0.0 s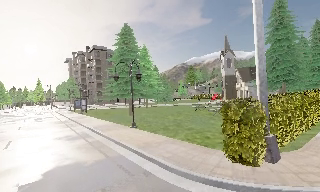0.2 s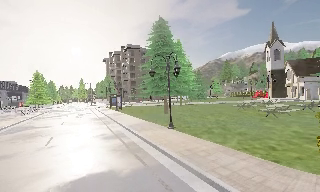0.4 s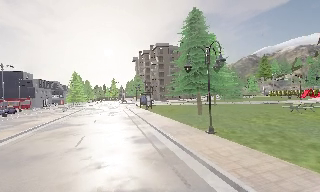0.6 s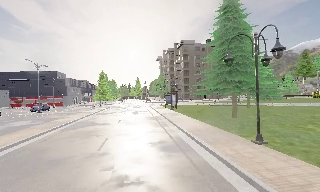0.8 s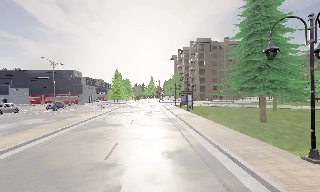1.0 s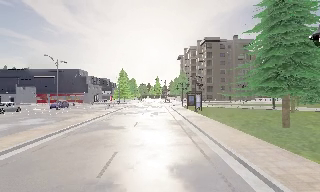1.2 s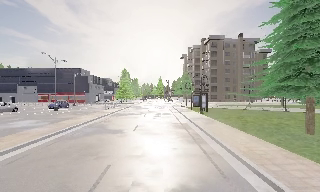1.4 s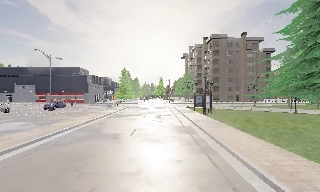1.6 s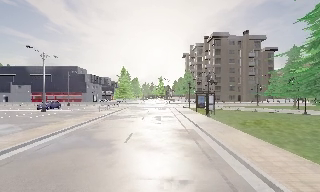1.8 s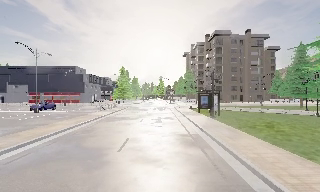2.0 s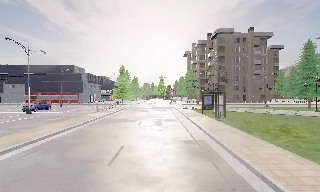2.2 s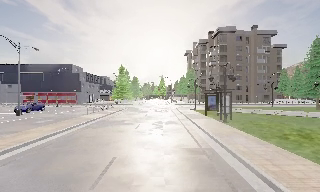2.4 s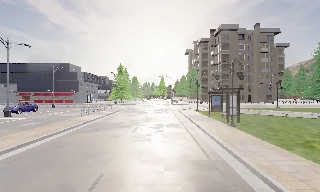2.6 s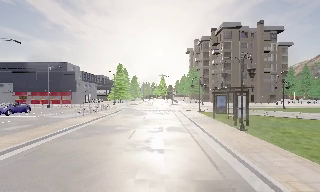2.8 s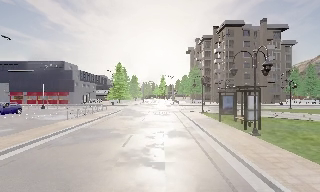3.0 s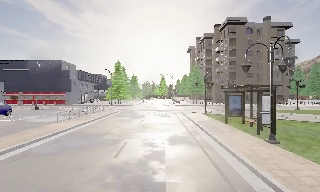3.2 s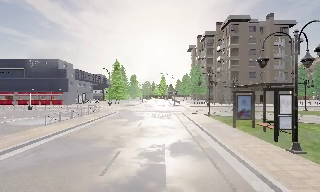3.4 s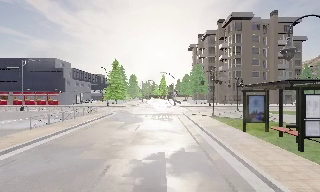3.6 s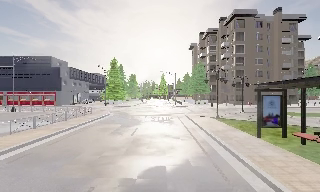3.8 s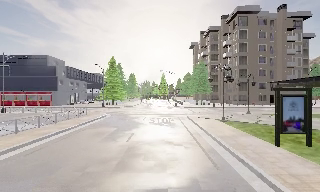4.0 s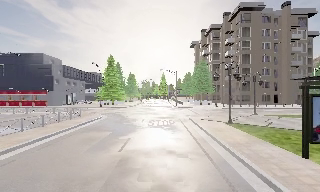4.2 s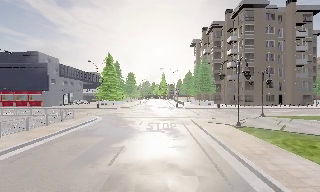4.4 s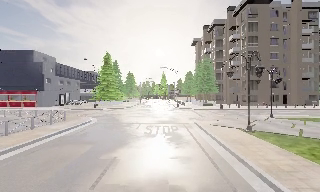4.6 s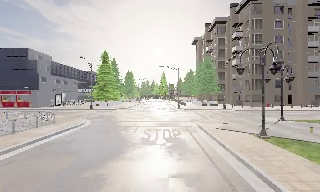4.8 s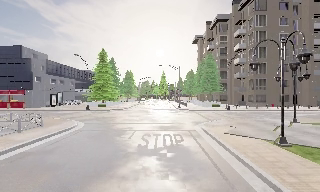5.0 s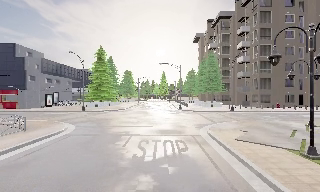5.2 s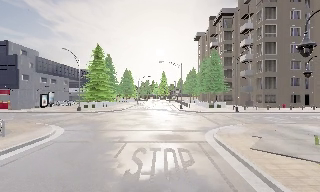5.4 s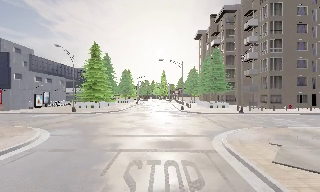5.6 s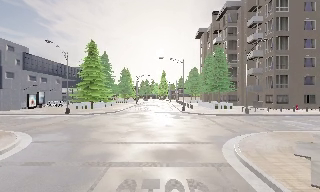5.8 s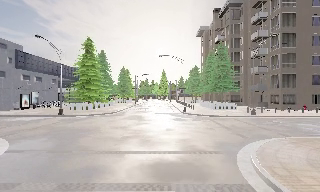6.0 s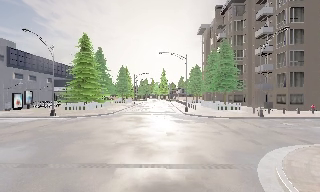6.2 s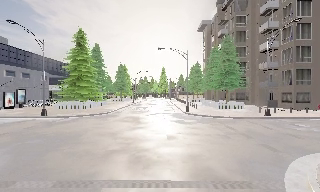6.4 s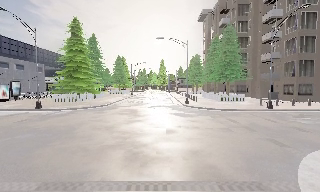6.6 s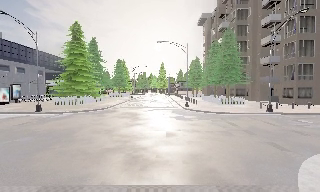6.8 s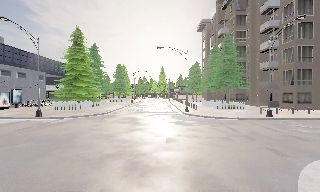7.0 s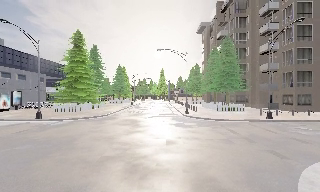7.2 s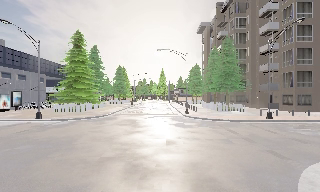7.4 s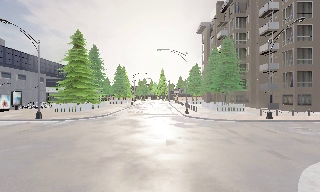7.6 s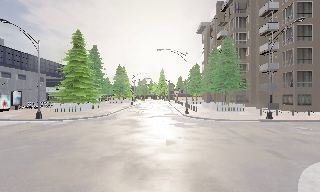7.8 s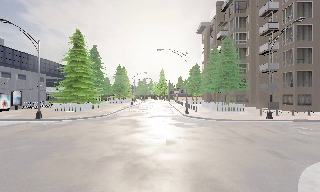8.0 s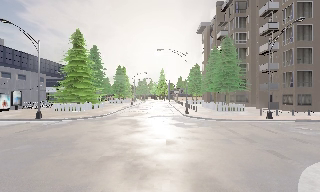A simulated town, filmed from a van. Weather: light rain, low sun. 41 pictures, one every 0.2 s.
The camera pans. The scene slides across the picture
to the right.
The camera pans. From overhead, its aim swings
counterclockwise.
0.0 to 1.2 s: The scene slides to the right, as the camera pans about 35 degrees to its left. It travels forward, about 8 m.
1.2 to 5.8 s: The camera travels forward, about 30 m, so what stands in front looms larger.
5.8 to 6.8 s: The camera travels forward, about 3 m, so what stands in front looms larger. It loses speed.
6.8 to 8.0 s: The camera keeps its place and its aim.
The film runs forward here.
